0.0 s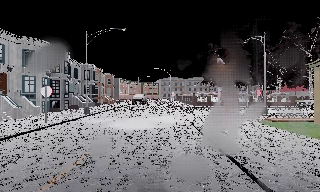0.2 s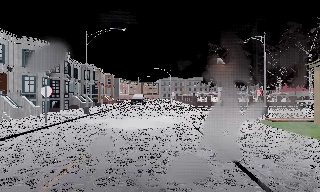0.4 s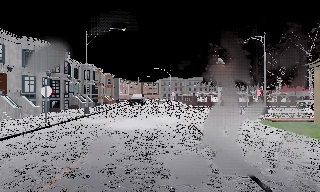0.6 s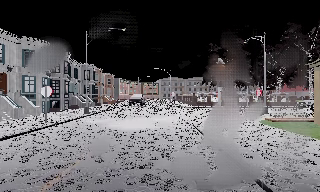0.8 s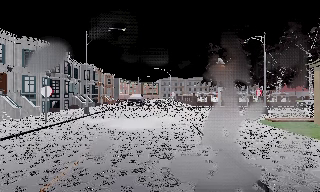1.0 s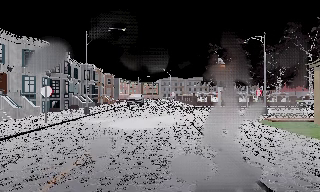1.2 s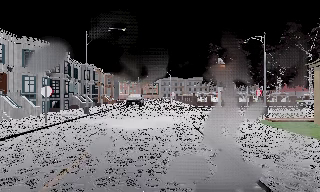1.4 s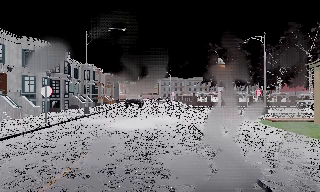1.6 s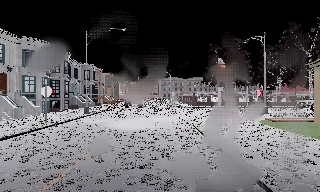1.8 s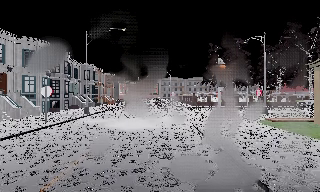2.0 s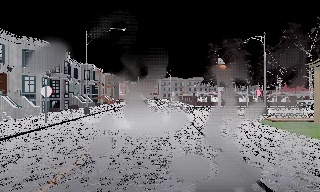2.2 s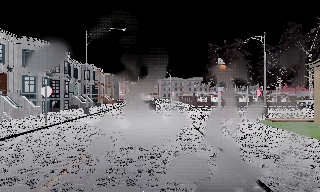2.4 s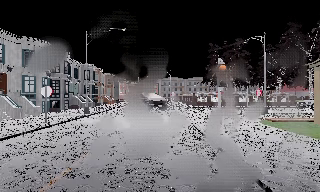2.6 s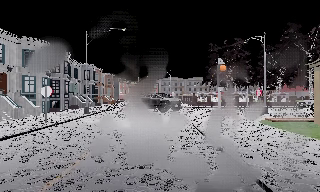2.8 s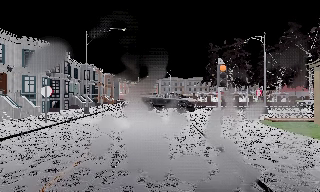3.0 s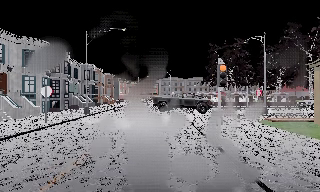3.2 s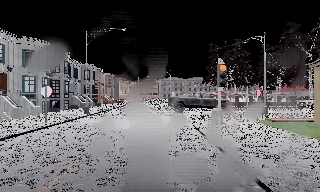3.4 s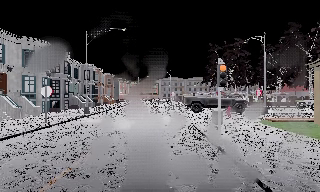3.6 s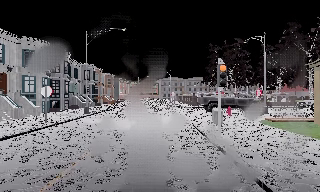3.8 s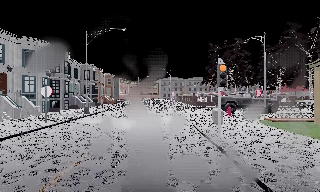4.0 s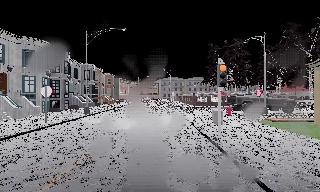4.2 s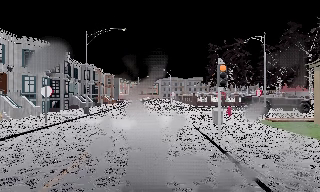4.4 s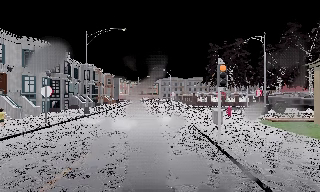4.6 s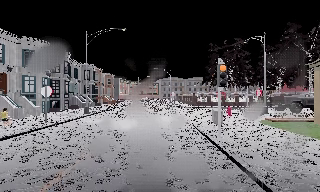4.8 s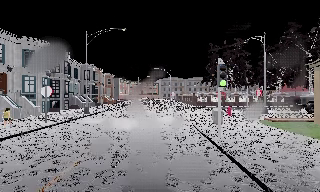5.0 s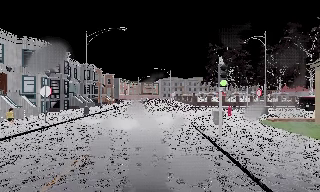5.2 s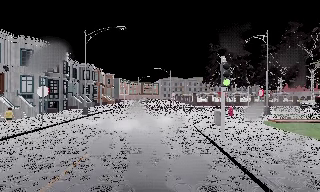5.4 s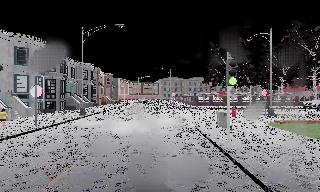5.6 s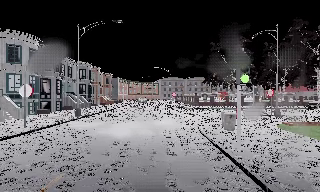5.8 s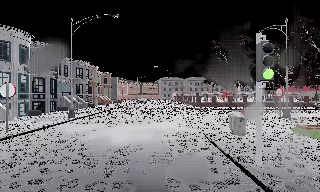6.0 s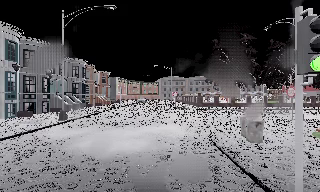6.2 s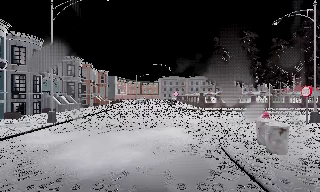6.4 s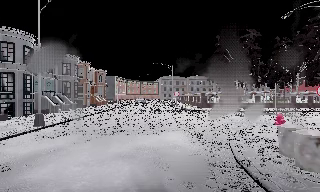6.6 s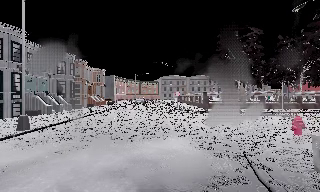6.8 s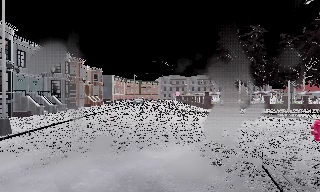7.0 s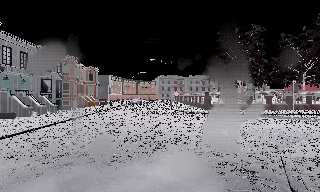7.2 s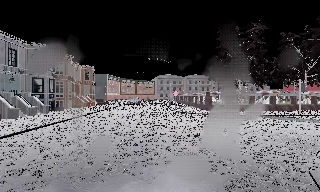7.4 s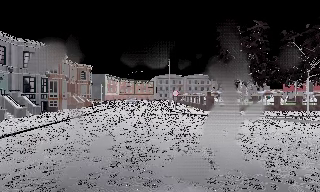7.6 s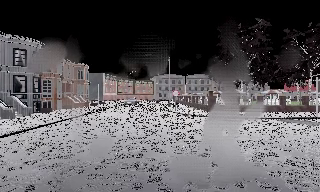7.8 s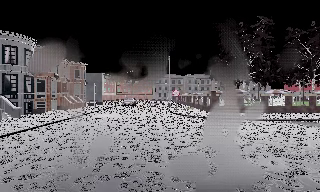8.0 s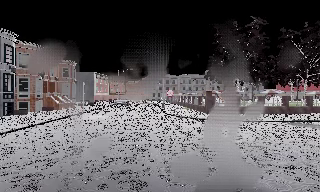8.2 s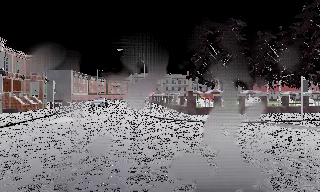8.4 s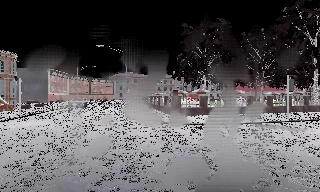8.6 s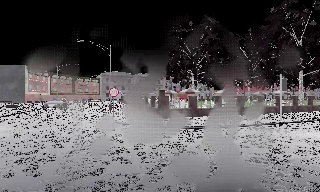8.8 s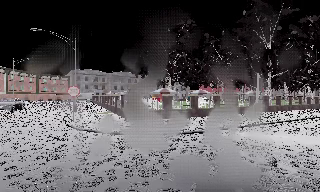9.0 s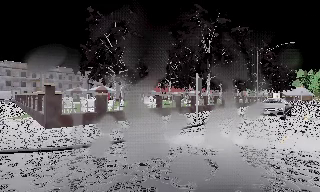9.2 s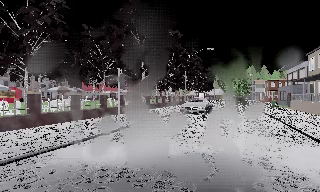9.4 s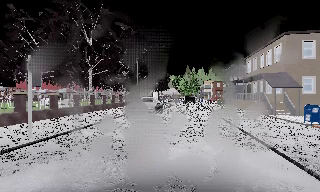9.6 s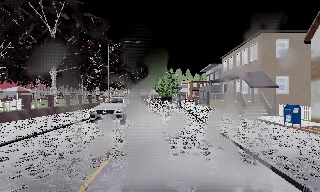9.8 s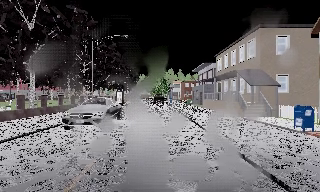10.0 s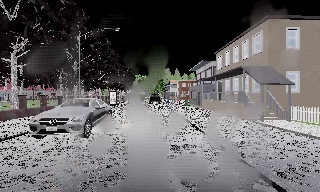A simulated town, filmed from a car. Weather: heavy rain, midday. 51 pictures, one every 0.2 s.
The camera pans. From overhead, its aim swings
clockwise.
The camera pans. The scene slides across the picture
to the left.
0.0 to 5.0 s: The camera keeps its place and its aim.
5.0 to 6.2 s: The camera travels forward, about 4.5 m, so what stands in front looms larger. It gains speed.
6.2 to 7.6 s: The camera travels forward, about 7 m, so what stands in front looms larger.
7.6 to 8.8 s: The scene slides to the left, as the camera pans about 25 degrees to its right. It travels forward, about 7 m, so what stands in front looms larger. It gains speed.
8.8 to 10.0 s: The camera swings to its right by about 65 degrees, and the scene slides to the left. It travels forward, about 10 m.
The film runs forward here.
